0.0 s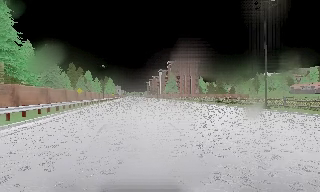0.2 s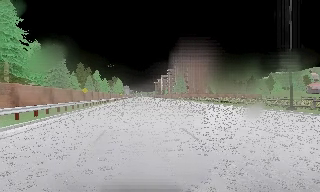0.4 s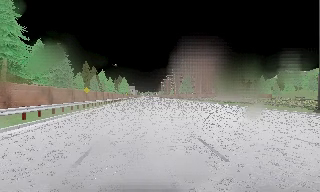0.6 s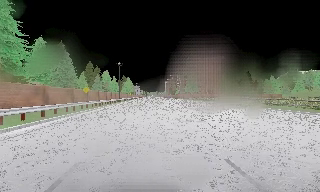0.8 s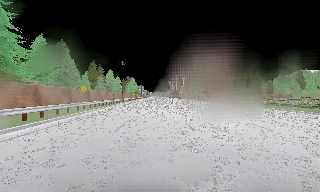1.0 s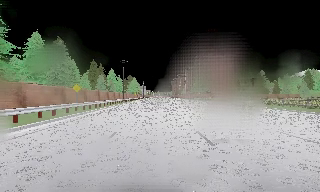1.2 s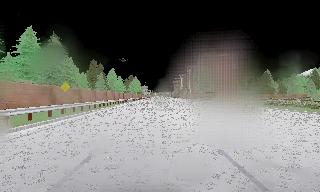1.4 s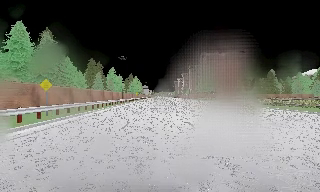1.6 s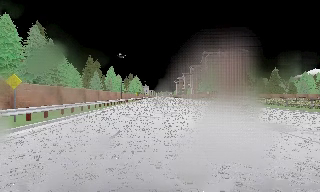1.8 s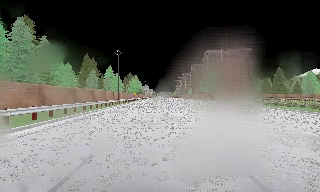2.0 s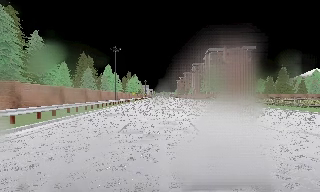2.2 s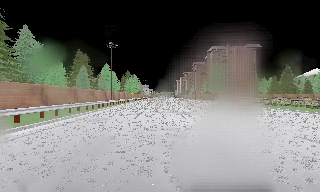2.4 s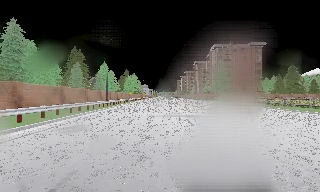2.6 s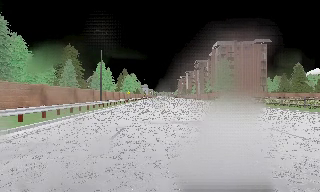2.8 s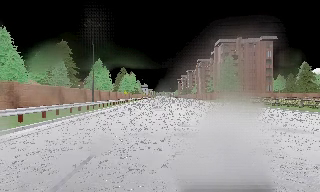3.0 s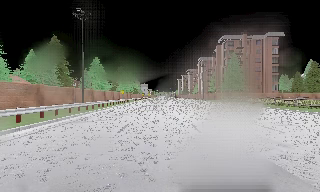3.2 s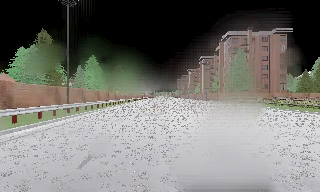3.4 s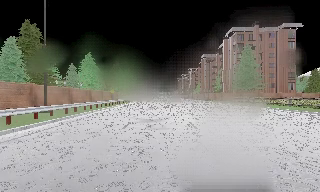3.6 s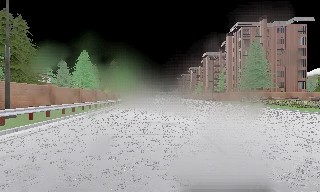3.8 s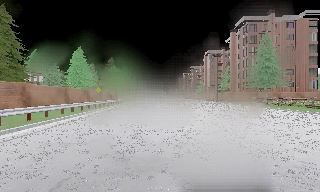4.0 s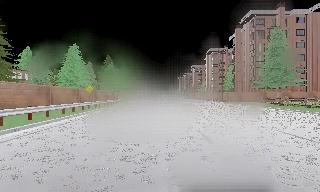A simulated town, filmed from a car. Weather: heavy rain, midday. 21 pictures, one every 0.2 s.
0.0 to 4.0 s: The camera swings to its left by about 10 degrees, and the scene slides to the right. It travels forward, about 55 m, so what stands in front looms larger. It gains speed.
The film runs forward here.
